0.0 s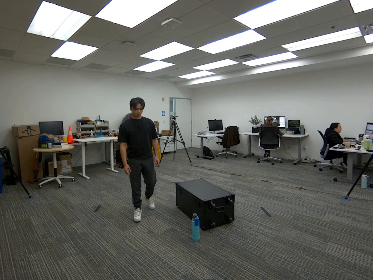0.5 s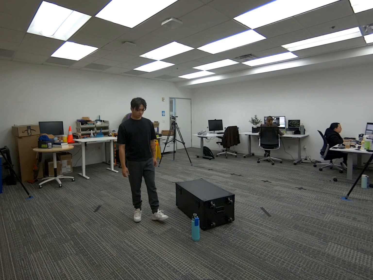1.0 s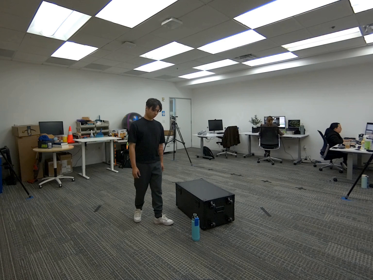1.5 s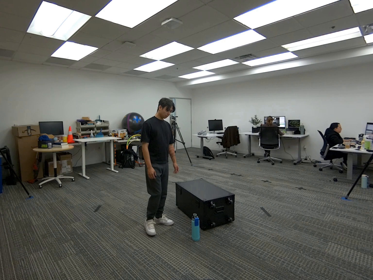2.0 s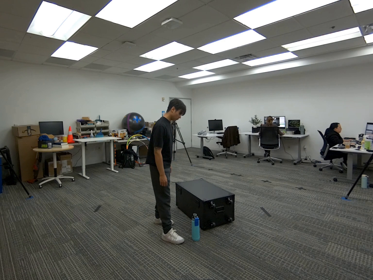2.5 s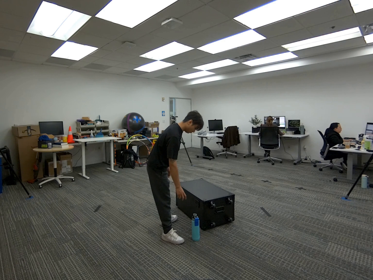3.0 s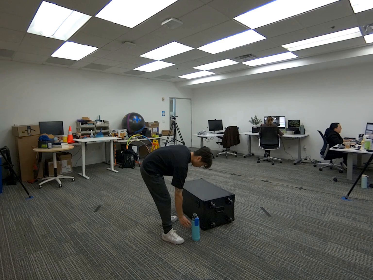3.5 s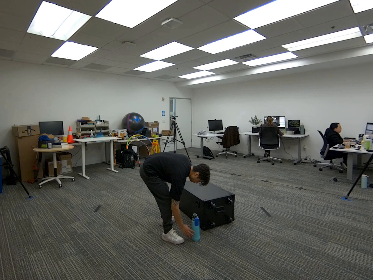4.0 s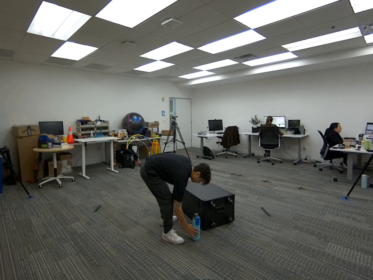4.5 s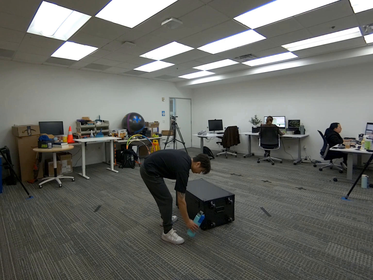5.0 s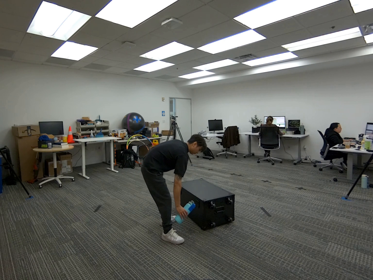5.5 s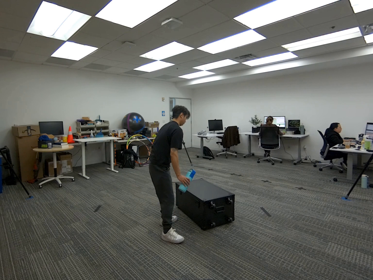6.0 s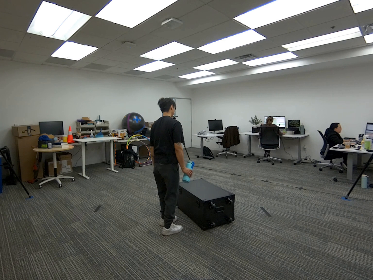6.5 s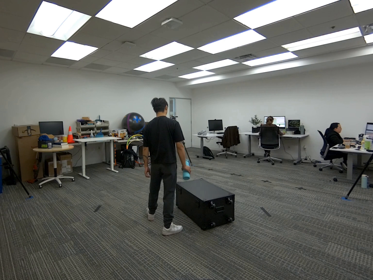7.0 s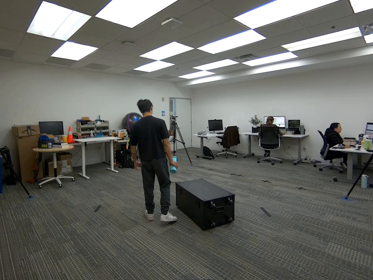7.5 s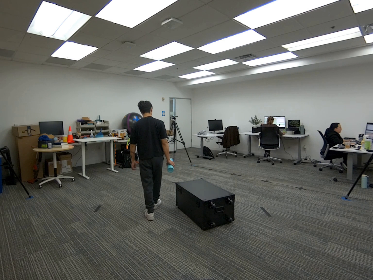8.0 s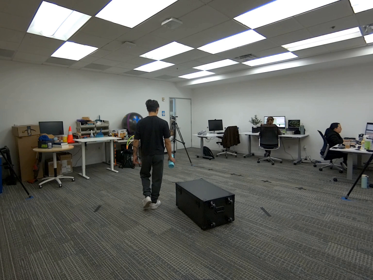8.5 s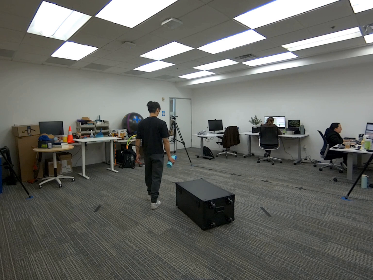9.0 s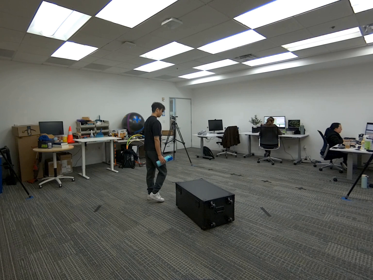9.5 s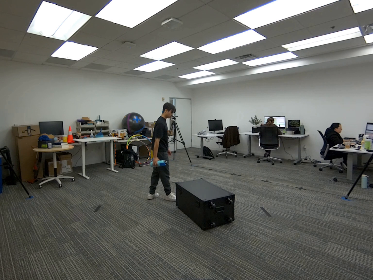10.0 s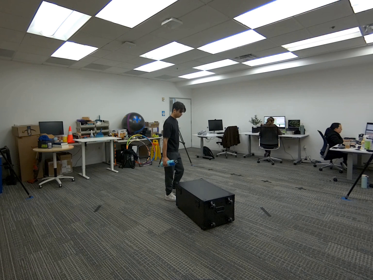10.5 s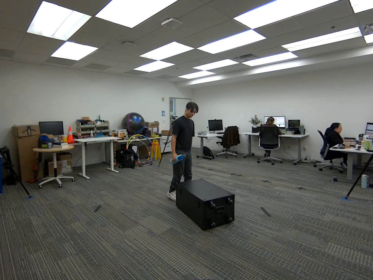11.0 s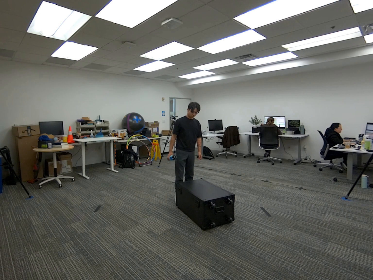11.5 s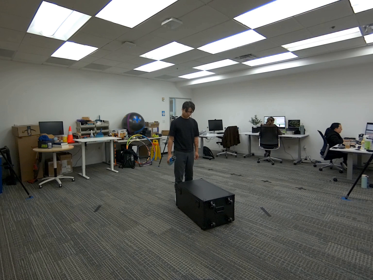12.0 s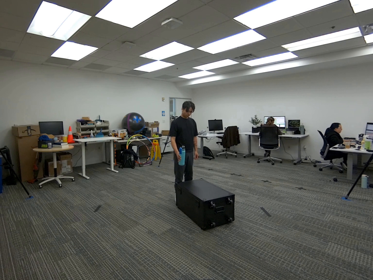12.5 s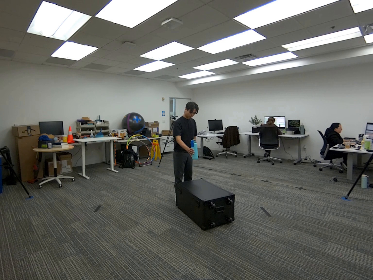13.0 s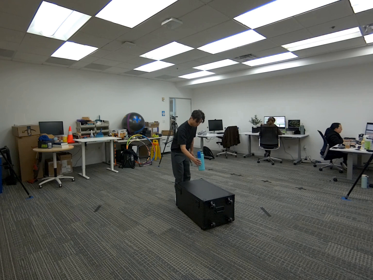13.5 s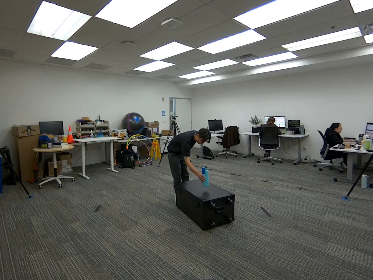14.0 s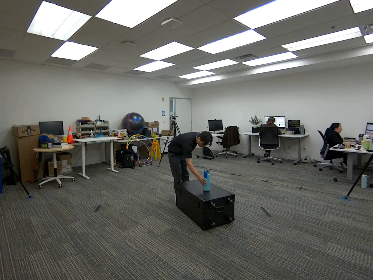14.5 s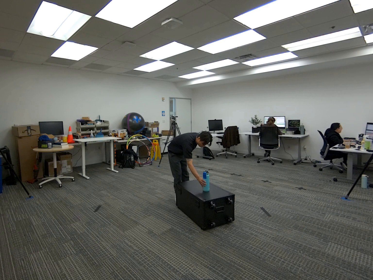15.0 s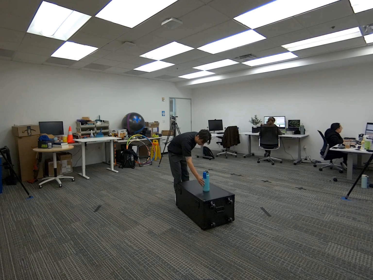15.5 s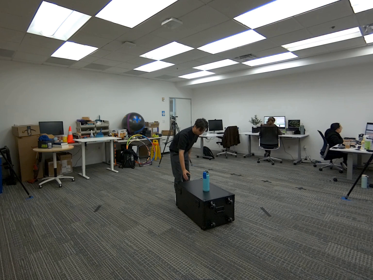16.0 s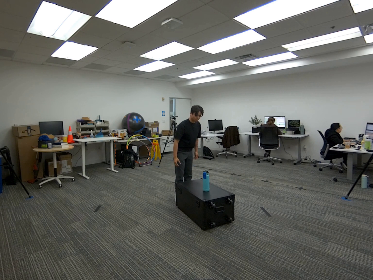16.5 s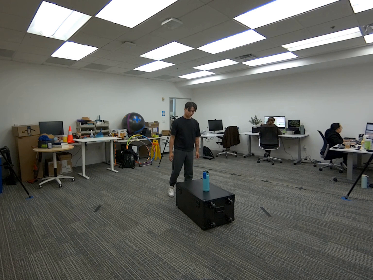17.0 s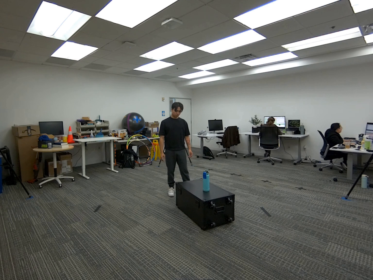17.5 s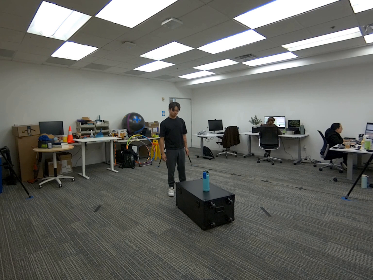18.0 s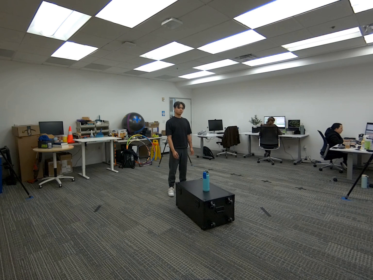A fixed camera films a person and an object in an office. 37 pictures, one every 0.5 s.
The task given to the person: Walk to the cyan water bottle on the ground. Pick up the bottle with your right hand, and place it on the G1 box.
